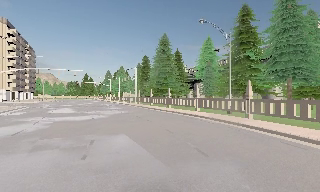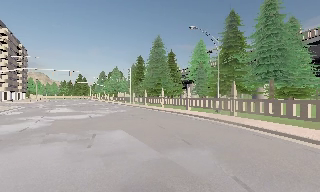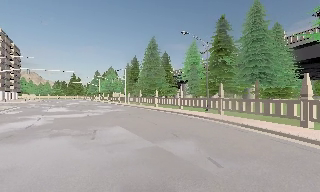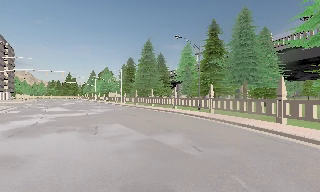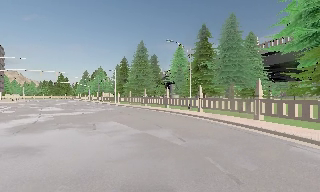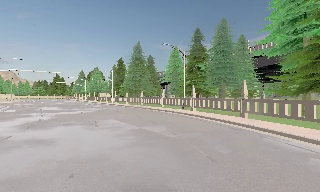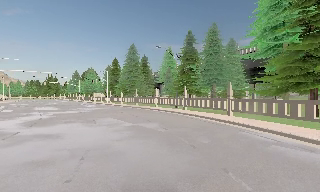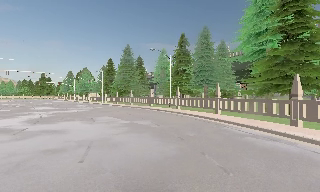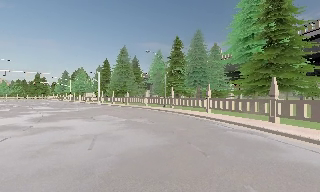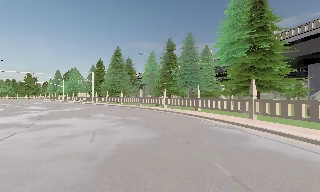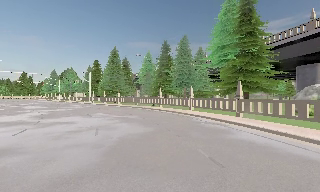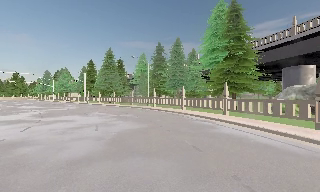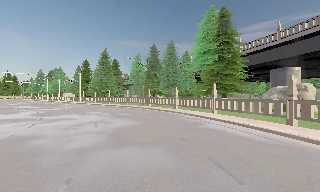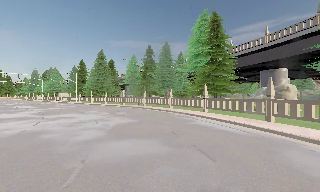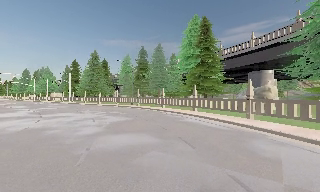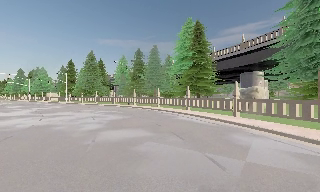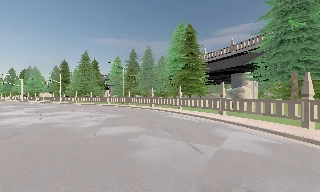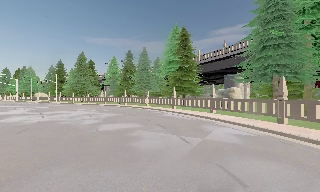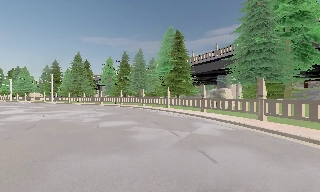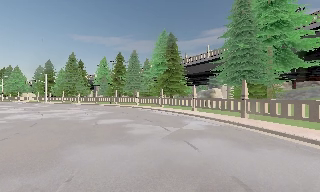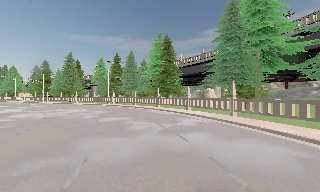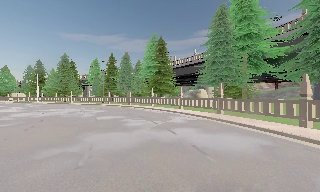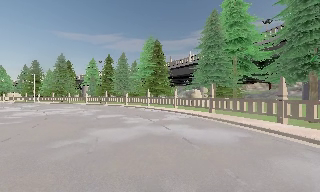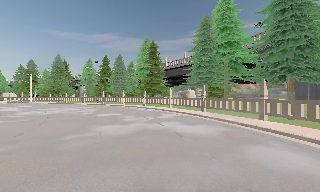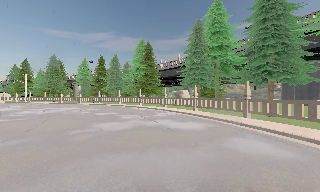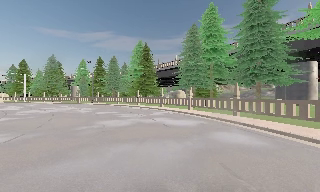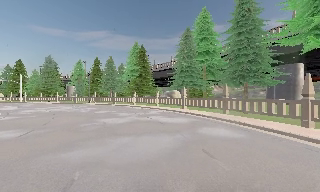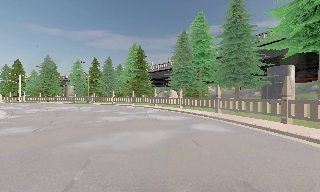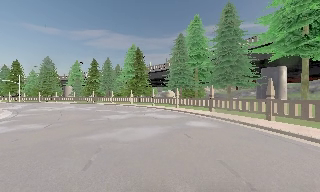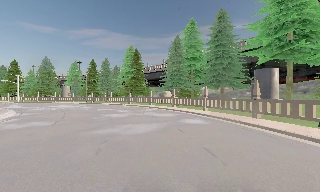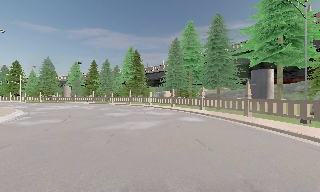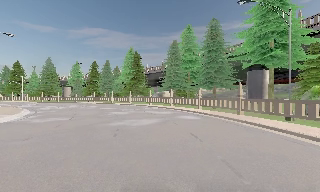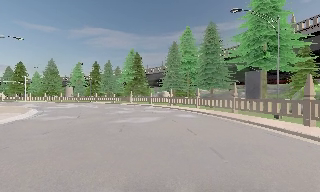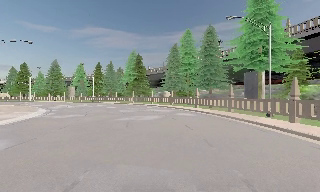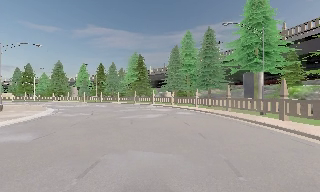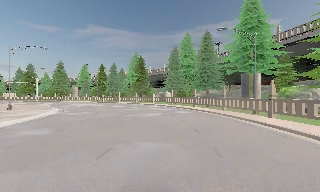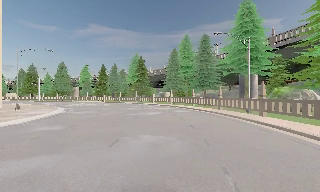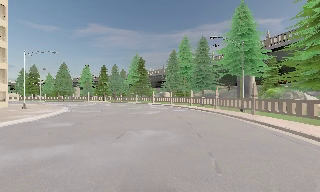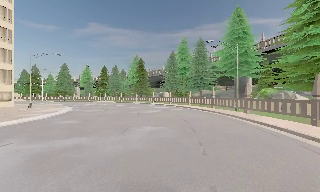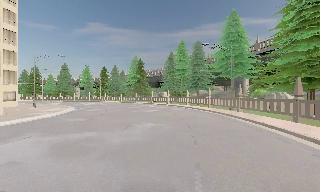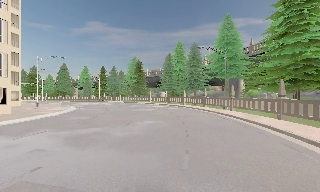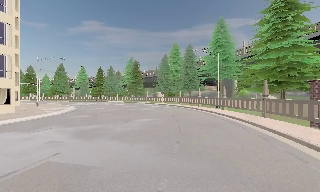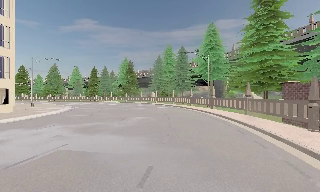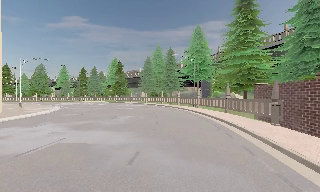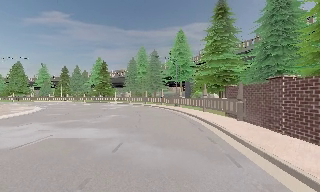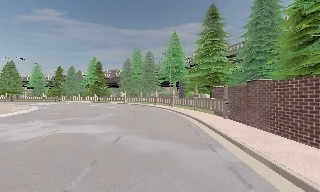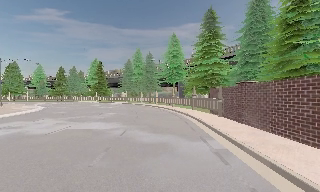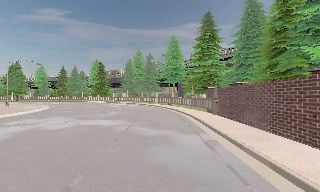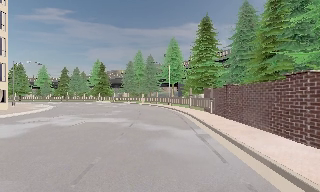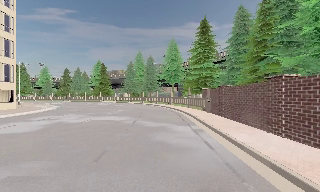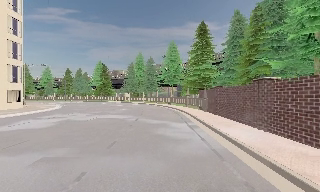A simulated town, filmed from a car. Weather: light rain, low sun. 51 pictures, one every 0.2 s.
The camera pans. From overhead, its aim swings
clockwise.
The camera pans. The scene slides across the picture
to the left.
0.0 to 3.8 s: The scene slides to the left, as the camera pans about 35 degrees to its right. It travels backward, about 20 m.
3.8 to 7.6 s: The scene slides to the left, as the camera pans about 10 degrees to its right. It travels backward, about 20 m, so what stands in front gets smaller.
7.6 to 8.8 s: The camera swings to its right by about 15 degrees, and the scene slides to the left. It travels backward, about 6 m, so what stands in front gets smaller.
8.8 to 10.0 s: The camera travels backward, about 6 m, so what stands in front gets smaller.
The film runs backward here.
